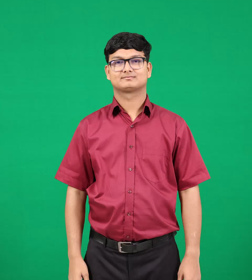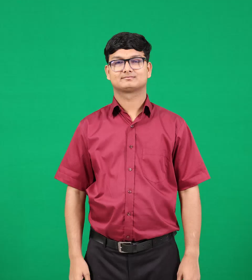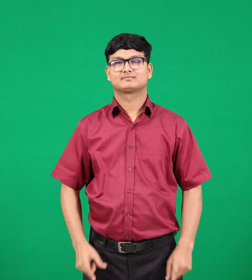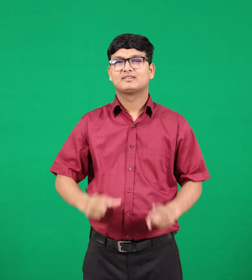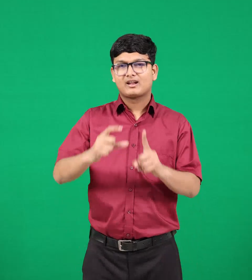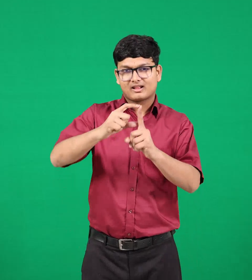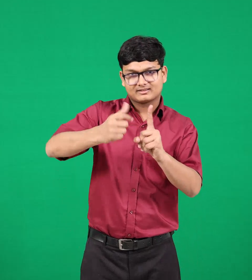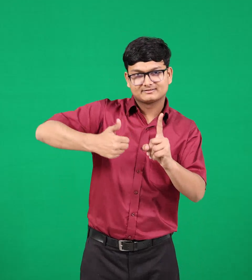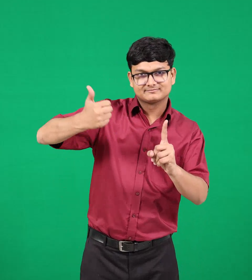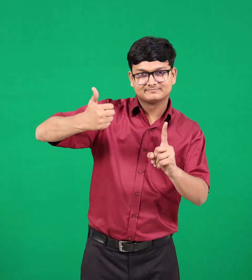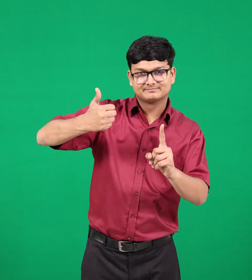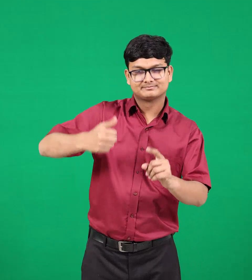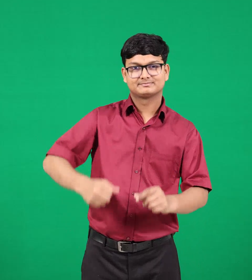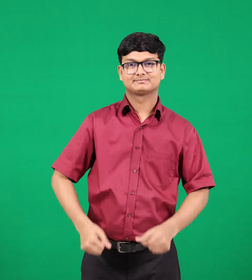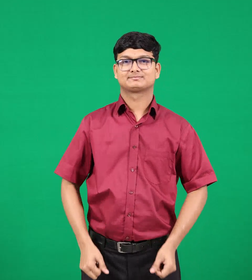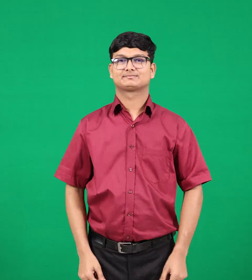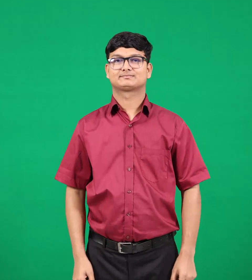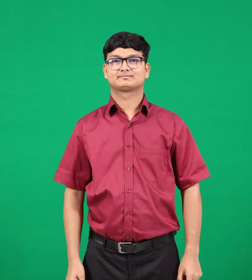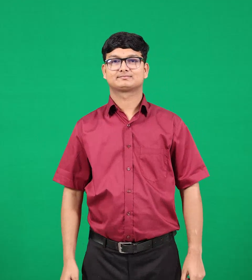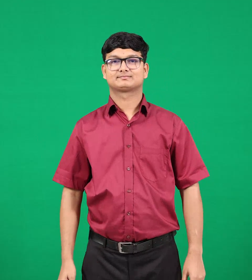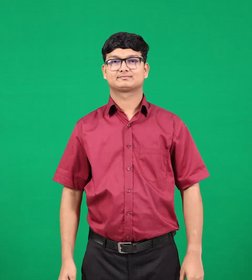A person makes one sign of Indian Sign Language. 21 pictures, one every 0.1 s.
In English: director
